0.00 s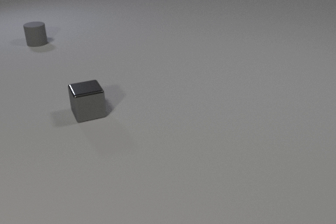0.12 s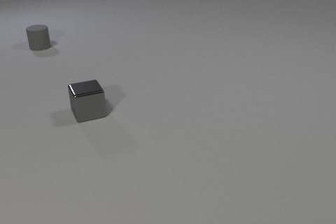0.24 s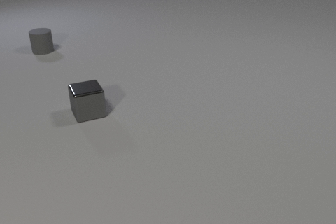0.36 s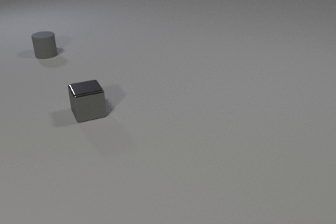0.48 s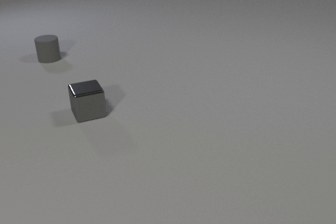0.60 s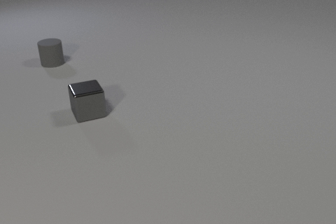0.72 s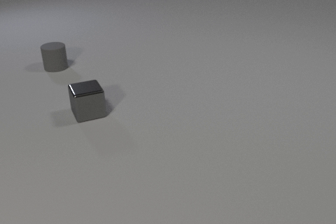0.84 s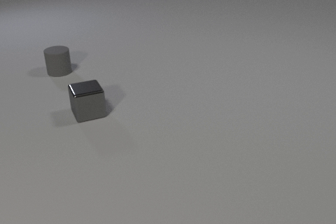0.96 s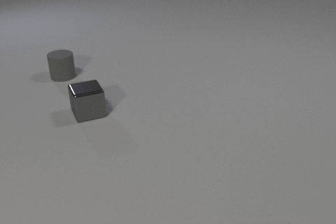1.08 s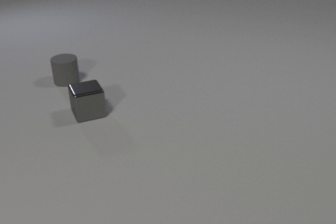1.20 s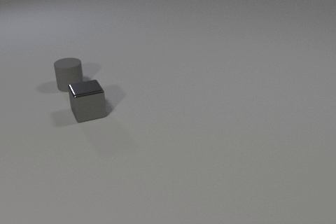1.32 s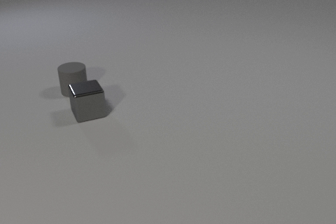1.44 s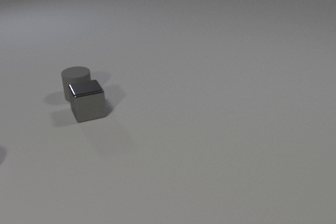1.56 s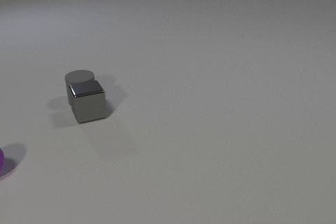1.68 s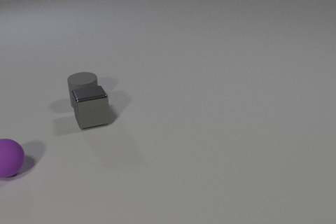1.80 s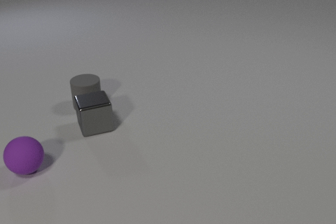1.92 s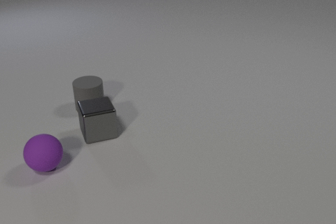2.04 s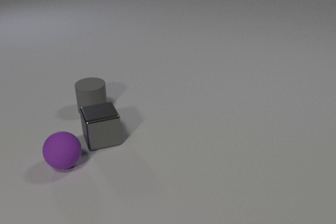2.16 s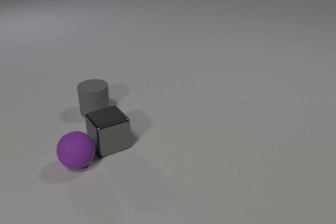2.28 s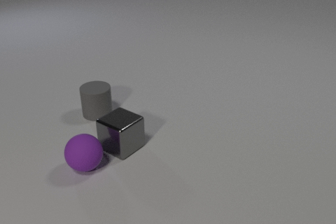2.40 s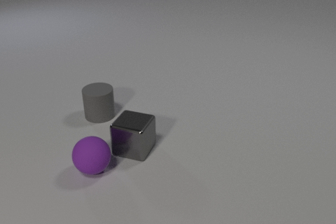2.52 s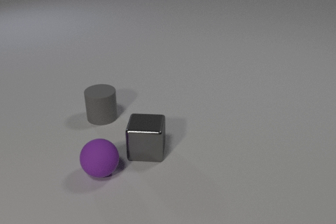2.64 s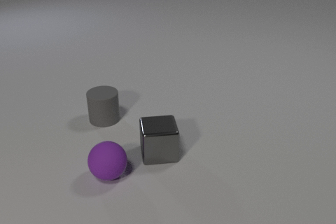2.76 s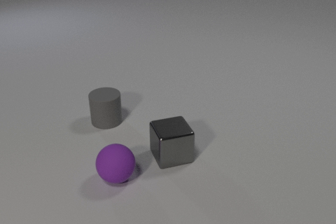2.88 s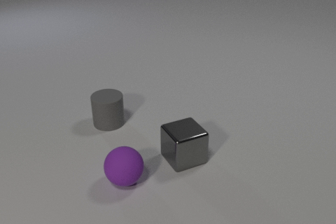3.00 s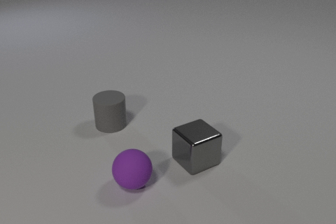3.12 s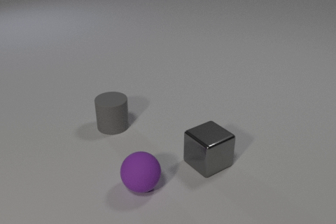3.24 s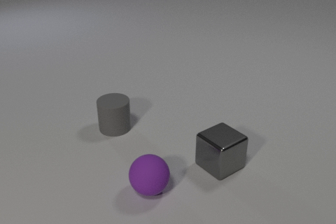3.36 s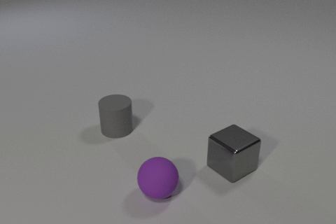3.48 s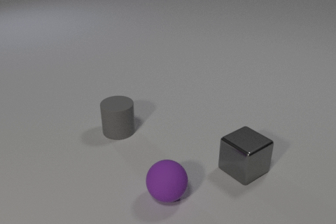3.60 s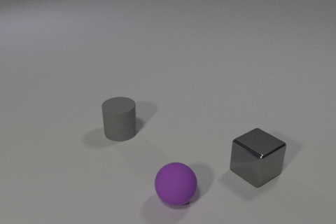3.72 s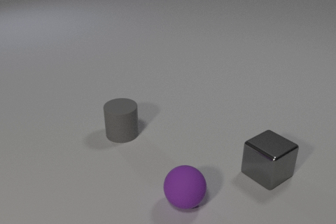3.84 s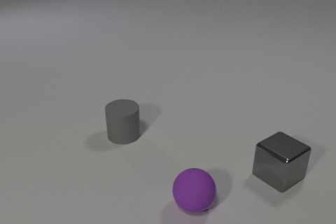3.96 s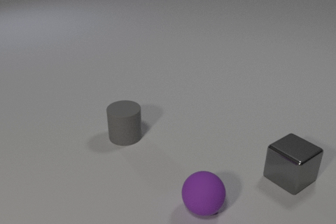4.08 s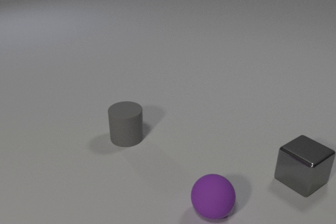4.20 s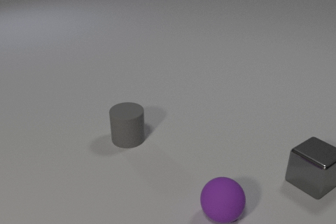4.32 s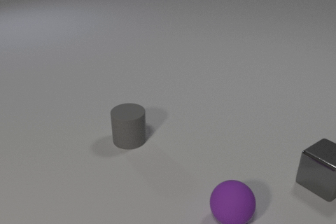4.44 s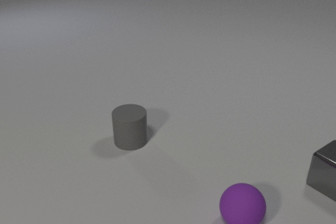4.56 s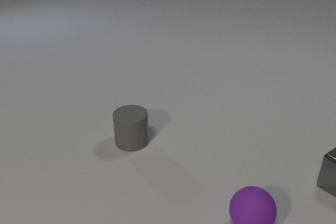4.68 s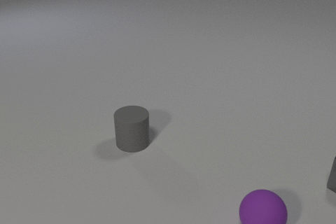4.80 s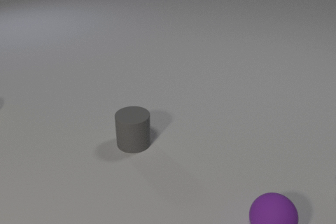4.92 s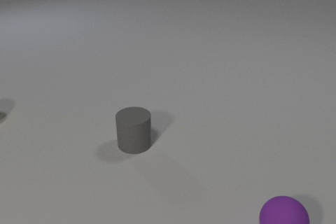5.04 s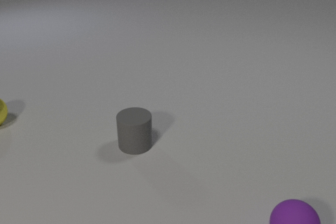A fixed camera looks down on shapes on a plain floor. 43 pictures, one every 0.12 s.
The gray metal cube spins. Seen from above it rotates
counterclockwise.
The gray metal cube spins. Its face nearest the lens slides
to the right.
0.00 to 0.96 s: The gray rubber cylinder slides toward the camera.
0.96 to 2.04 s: The gray rubber cylinder slides toward the camera. The gray metal cube slides toward the camera. The purple rubber sphere comes in at the left edge, rolls to the right. The gray rubber cylinder and the gray metal cube collide.
2.04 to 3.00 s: The gray rubber cylinder slides toward the camera and to the right. The gray metal cube slides to the right and toward the camera, spins counterclockwise seen from above by about 105 degrees, its near face sliding to the right. The purple rubber sphere rolls to the right and toward the camera. The gray metal cube and the purple rubber sphere collide.
3.00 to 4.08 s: The gray rubber cylinder slides toward the camera and to the right. The gray metal cube slides to the right. The purple rubber sphere rolls to the right and toward the camera.
4.08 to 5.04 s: The gray rubber cylinder slides toward the camera and to the right. The gray metal cube slides to the right, leaves at the right edge. The purple rubber sphere rolls to the right. The yellow metal sphere comes in at the left edge, rolls to the right.
Are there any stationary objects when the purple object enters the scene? no.
What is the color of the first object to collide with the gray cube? gray.
What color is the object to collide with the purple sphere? gray.
